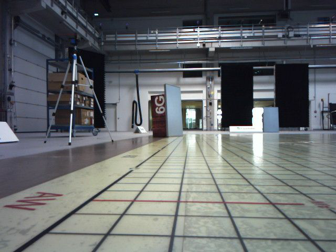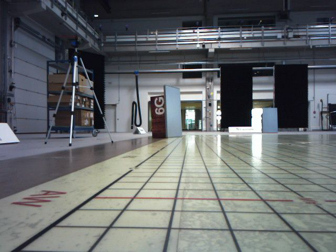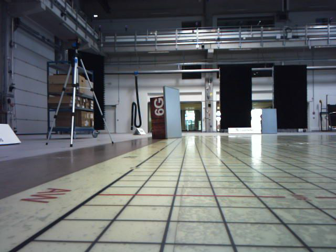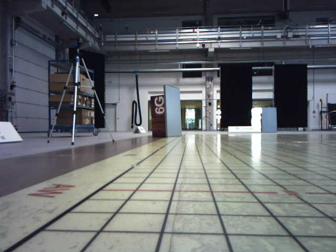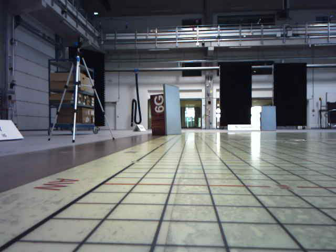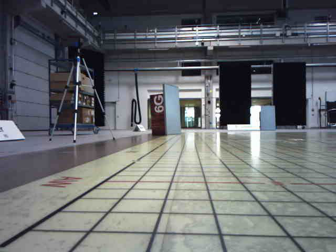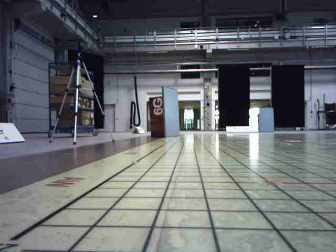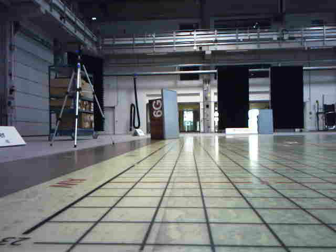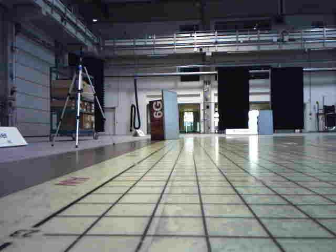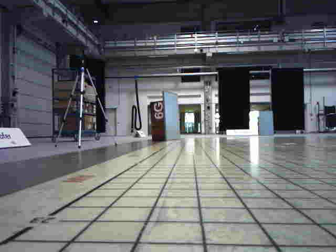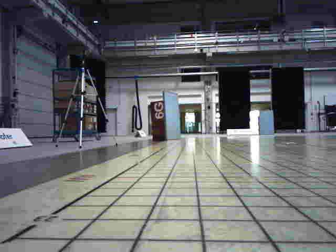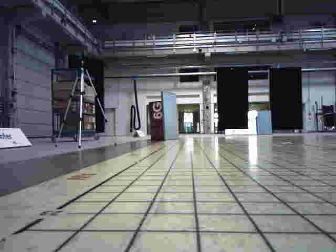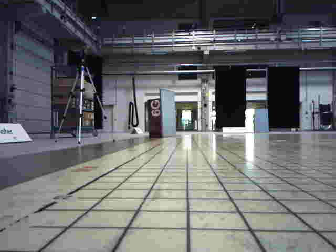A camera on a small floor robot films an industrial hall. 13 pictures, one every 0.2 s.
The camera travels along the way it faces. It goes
backward.
0.0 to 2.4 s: The camera travels backward, about 0.5 m, so what stands in front gets smaller.
The film runs backward here.
